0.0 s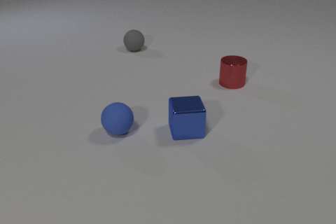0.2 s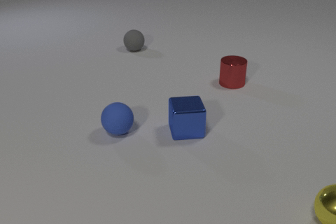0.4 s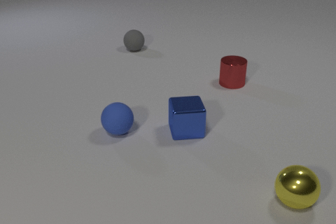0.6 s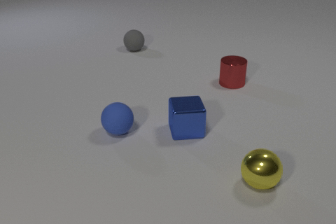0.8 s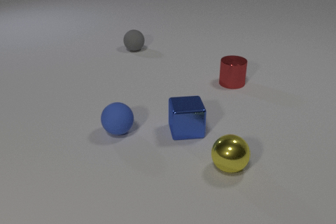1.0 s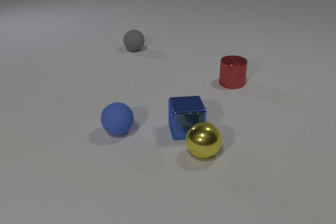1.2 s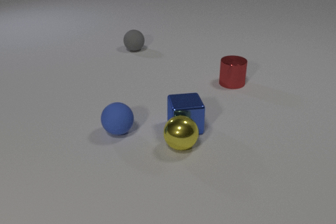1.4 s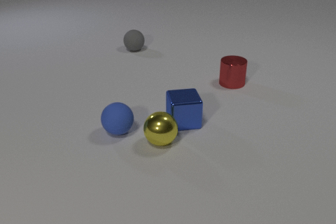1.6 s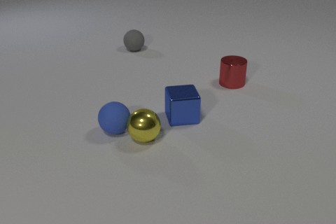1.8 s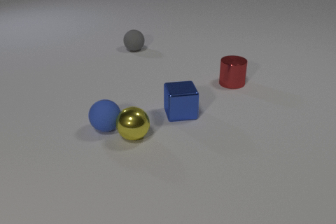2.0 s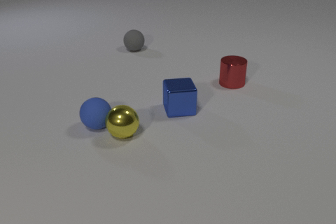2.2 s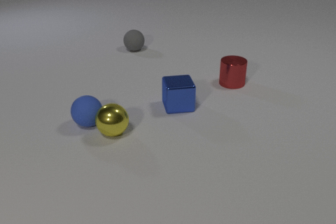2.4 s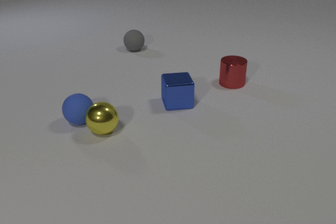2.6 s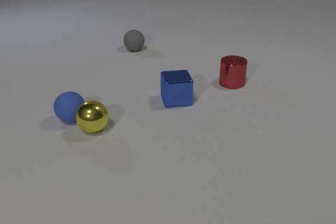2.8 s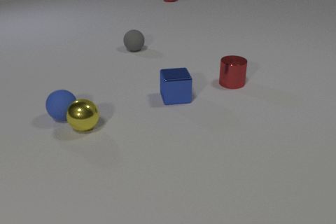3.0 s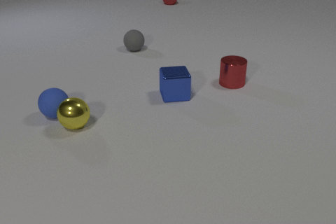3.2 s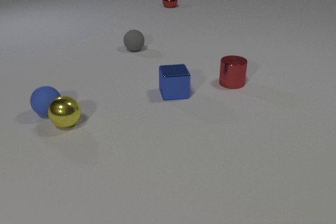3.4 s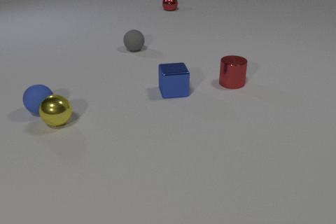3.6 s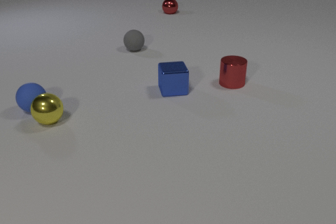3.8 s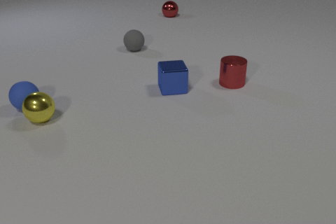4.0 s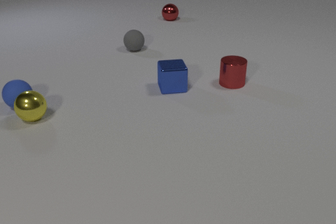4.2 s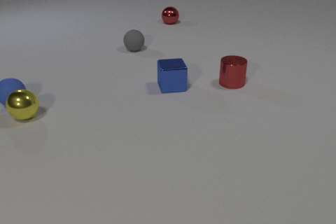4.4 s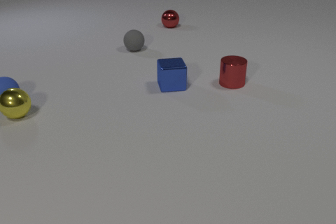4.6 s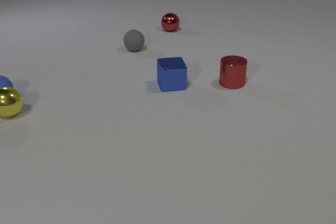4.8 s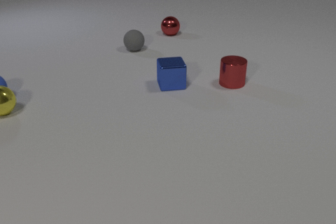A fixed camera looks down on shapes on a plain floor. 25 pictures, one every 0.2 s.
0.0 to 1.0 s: The yellow metal sphere comes in at the right edge, rolls to the left and away from the camera.
1.0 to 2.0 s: The yellow metal sphere rolls to the left and away from the camera. The blue metal cube slides away from the camera. The blue rubber sphere rolls to the left and away from the camera. The yellow metal sphere and the blue metal cube collide. The yellow metal sphere and the blue rubber sphere collide.
2.0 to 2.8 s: The yellow metal sphere rolls to the left and away from the camera. The blue metal cube slides away from the camera. The red metal sphere comes in at the top edge, rolls toward the camera. The blue rubber sphere rolls to the left and away from the camera.
2.8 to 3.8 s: The yellow metal sphere rolls to the left and away from the camera. The blue metal cube slides away from the camera. The red metal sphere rolls toward the camera. The blue rubber sphere rolls to the left and away from the camera.
3.8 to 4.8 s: The yellow metal sphere rolls to the left and away from the camera. The blue metal cube slides away from the camera. The red metal sphere rolls toward the camera. The blue rubber sphere rolls away from the camera and to the left.
What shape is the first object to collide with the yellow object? cube.
How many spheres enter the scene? 2.
Are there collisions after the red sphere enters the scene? no.
